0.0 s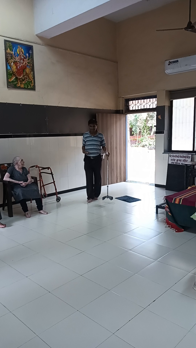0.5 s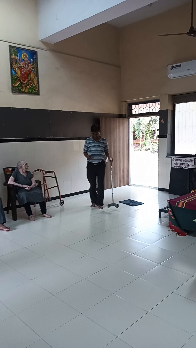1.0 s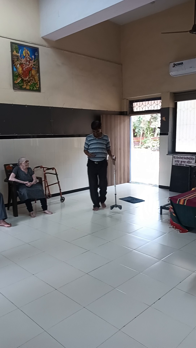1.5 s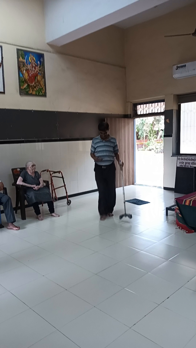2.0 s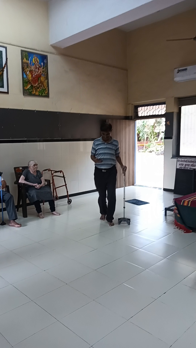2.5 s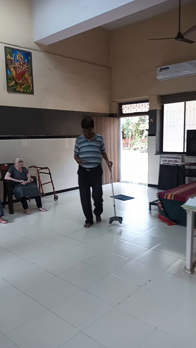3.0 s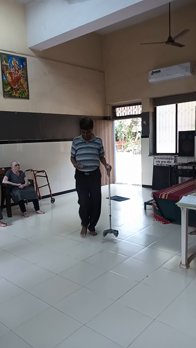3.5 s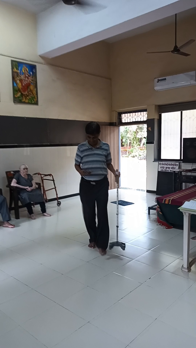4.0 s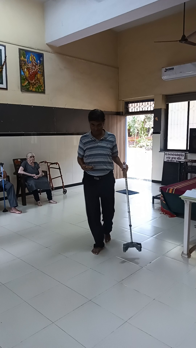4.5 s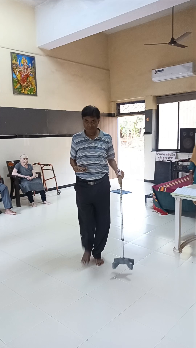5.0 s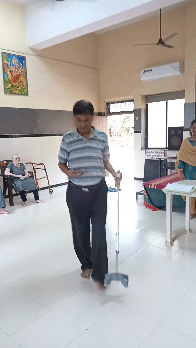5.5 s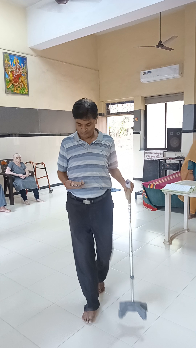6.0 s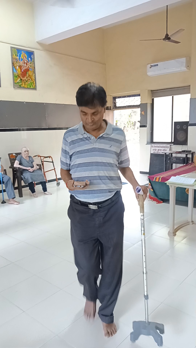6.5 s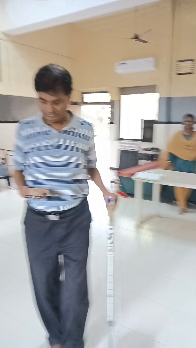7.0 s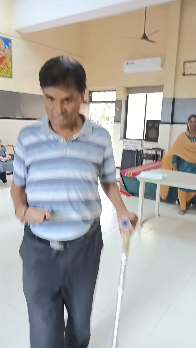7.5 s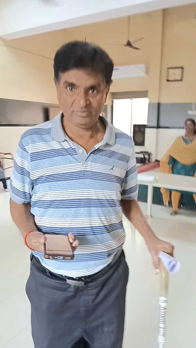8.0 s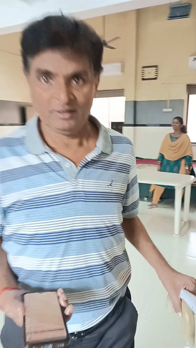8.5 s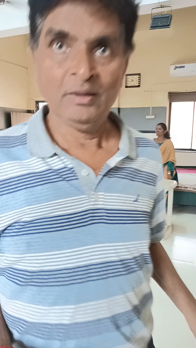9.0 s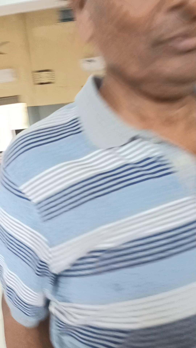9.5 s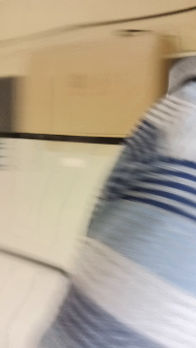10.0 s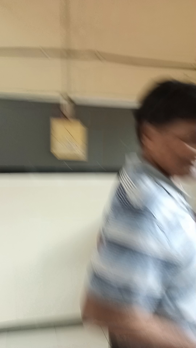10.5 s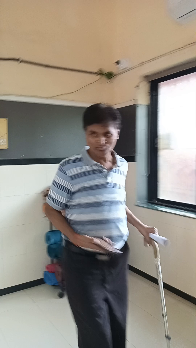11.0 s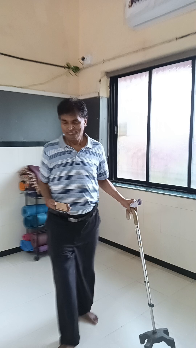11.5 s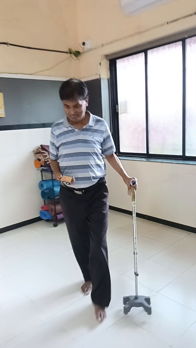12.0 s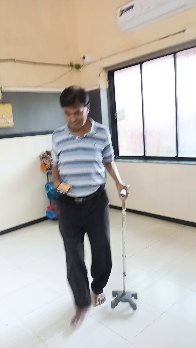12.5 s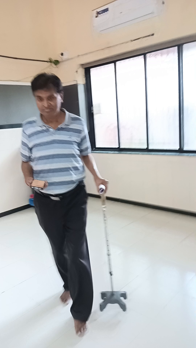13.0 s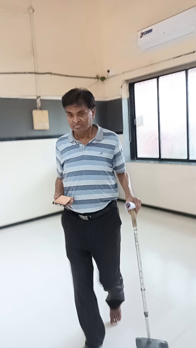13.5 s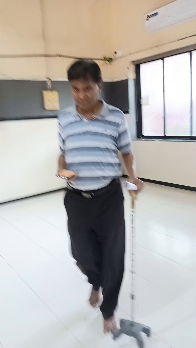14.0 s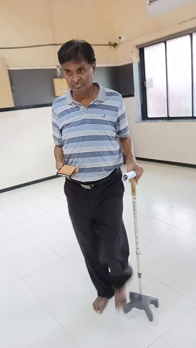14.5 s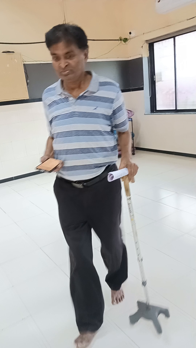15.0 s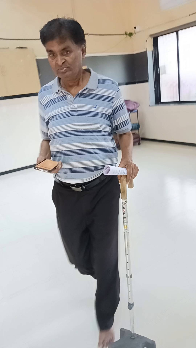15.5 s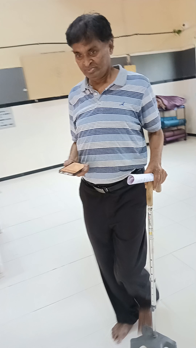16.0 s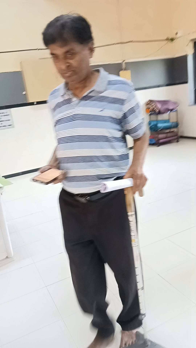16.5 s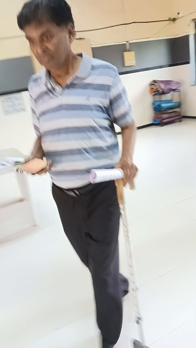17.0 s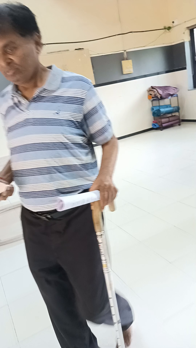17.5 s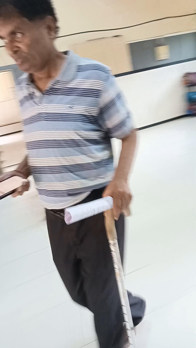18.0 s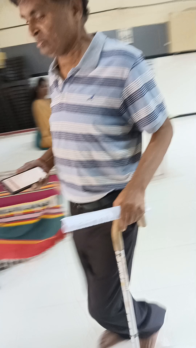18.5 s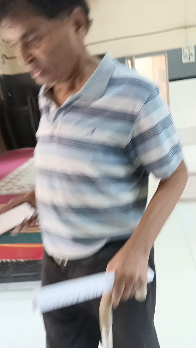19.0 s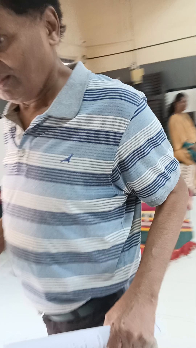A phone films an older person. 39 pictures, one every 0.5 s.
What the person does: Jogging.
